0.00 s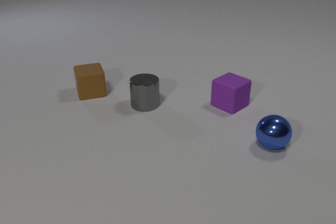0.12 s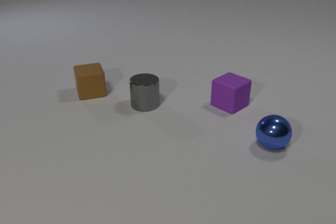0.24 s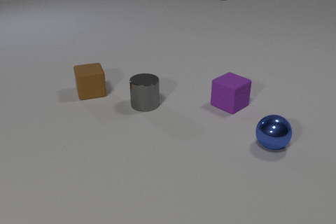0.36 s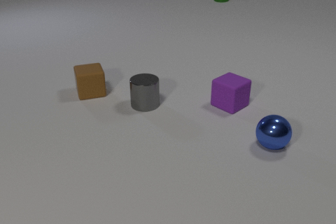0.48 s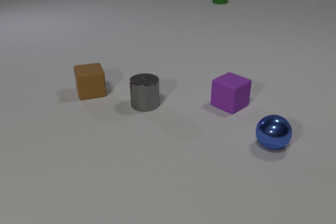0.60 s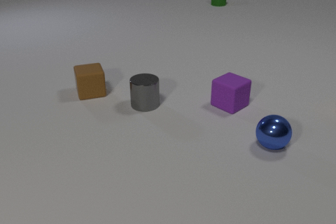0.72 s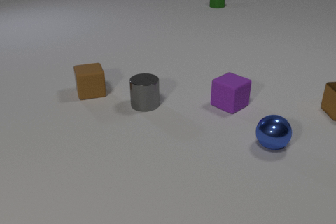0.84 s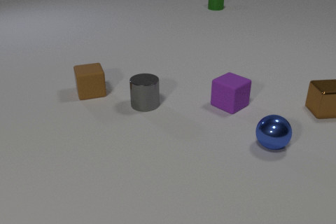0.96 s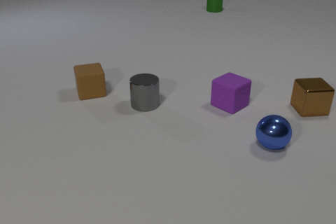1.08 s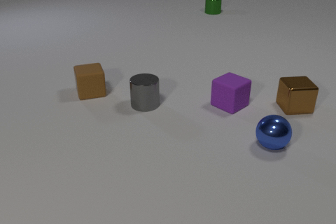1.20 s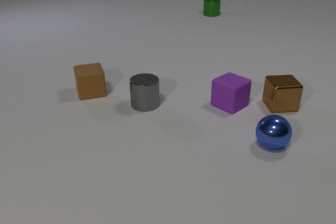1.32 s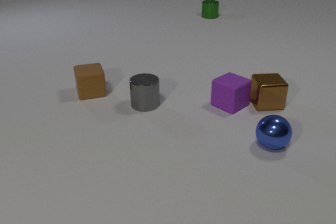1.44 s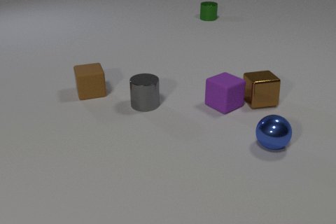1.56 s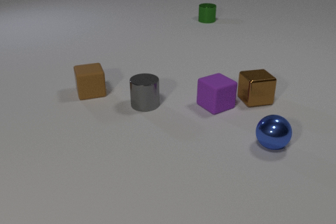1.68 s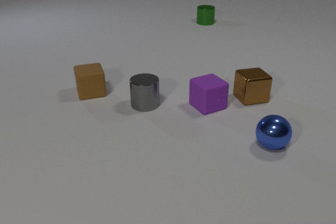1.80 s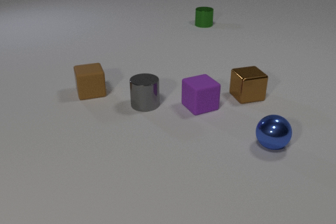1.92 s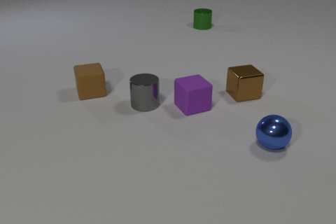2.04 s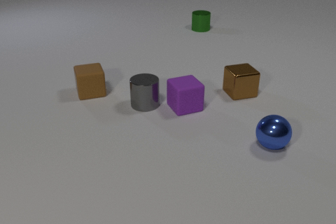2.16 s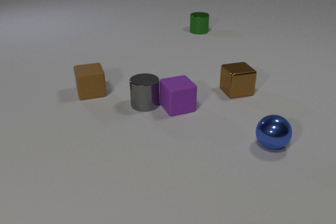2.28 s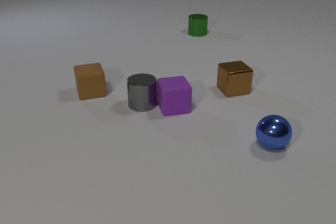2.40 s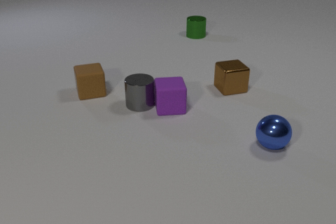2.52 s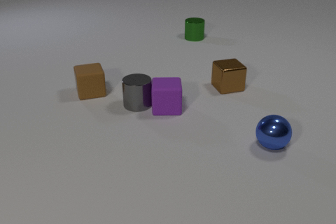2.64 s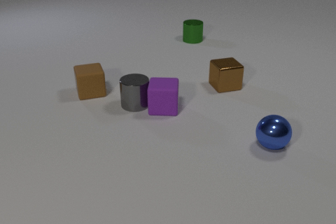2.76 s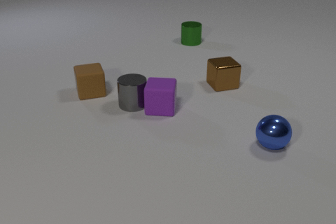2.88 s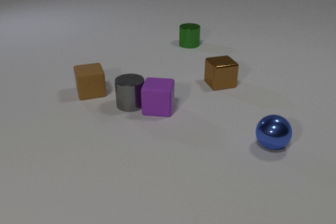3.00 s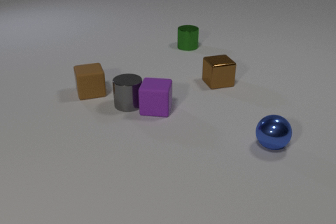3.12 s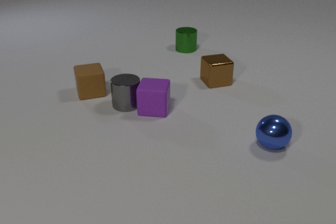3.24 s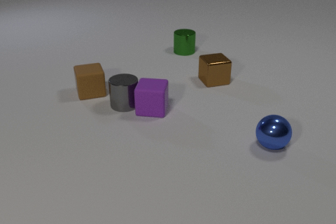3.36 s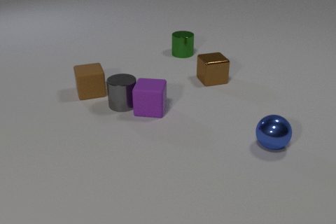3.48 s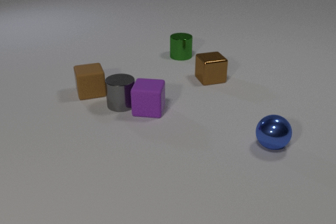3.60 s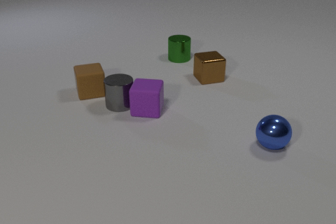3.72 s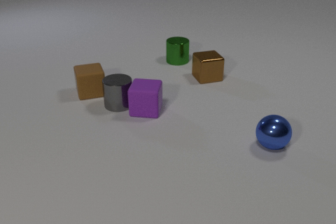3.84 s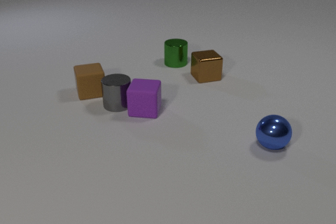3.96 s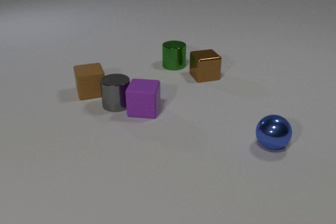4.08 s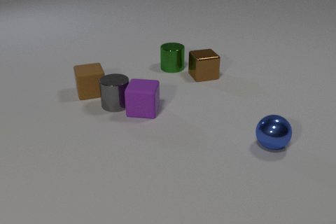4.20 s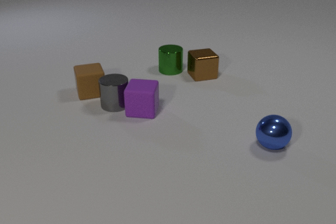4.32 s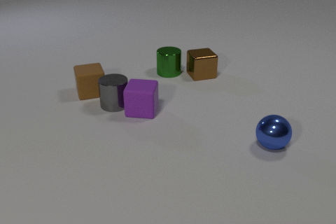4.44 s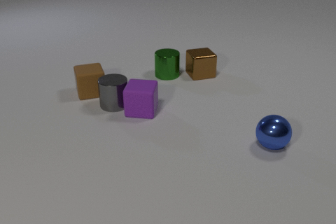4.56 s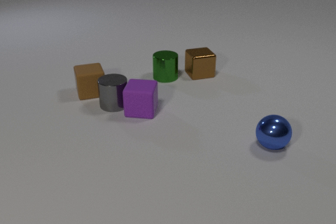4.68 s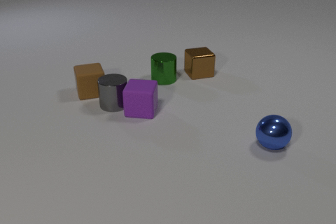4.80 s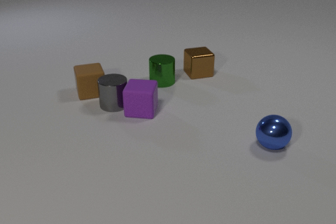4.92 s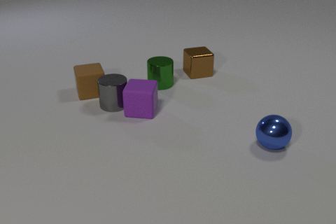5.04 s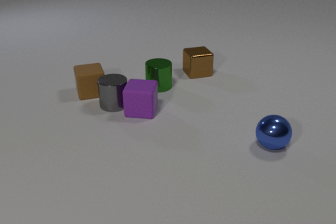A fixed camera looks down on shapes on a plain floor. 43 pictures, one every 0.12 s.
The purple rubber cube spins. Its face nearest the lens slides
to the left.
The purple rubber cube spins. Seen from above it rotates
clockwise.
0.00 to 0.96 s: The brown metal cube comes in at the right edge, slides to the left. The green metal cylinder comes in at the top edge, slides toward the camera.
0.96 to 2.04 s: The brown metal cube slides to the left. The purple rubber cube slides to the left, spins so that its near face slides to the left, clockwise seen from above. The green metal cylinder slides toward the camera. The brown metal cube and the purple rubber cube collide.
2.04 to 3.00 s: The brown metal cube slides to the left and away from the camera. The purple rubber cube slides to the left, spins so that its near face slides to the left, clockwise seen from above. The gray metal cylinder slides to the left. The green metal cylinder slides toward the camera. The purple rubber cube and the gray metal cylinder collide.
3.00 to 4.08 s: The brown metal cube slides to the left and away from the camera. The purple rubber cube slides to the left. The gray metal cylinder slides to the left. The green metal cylinder slides toward the camera.
4.08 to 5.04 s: The brown metal cube slides away from the camera and to the left. The green metal cylinder slides toward the camera.
How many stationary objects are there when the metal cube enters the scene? 4.
What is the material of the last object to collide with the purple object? metal.
What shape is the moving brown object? cube.
